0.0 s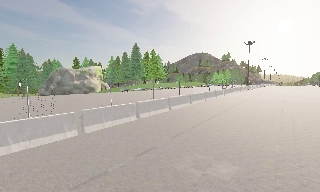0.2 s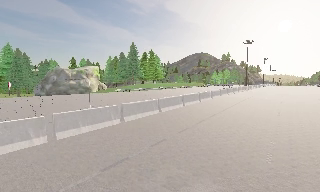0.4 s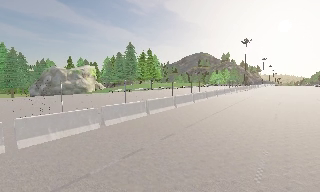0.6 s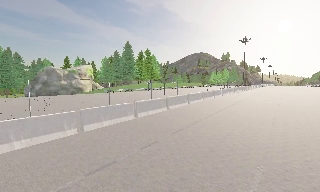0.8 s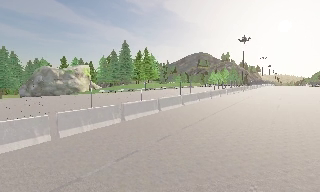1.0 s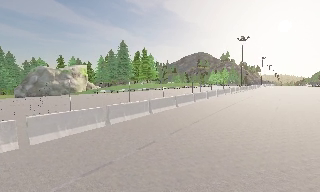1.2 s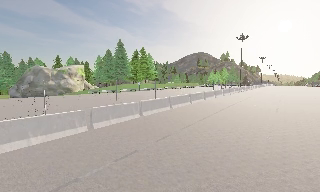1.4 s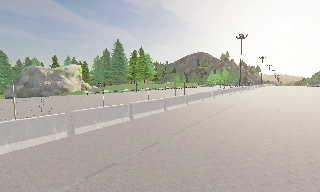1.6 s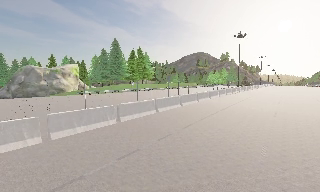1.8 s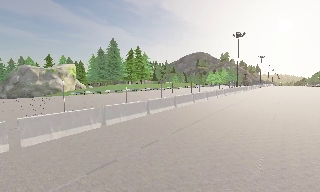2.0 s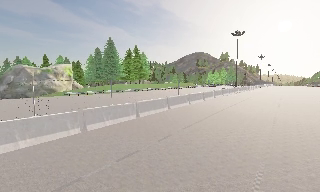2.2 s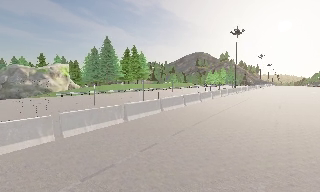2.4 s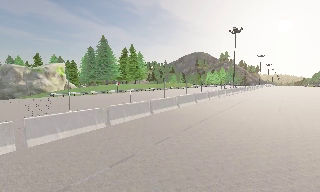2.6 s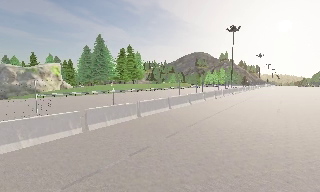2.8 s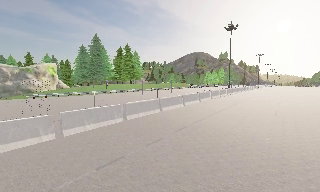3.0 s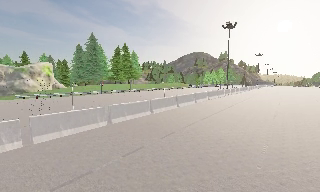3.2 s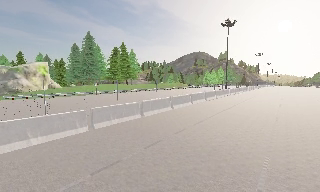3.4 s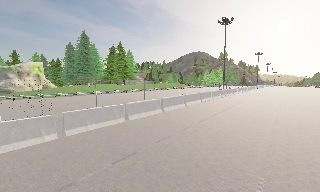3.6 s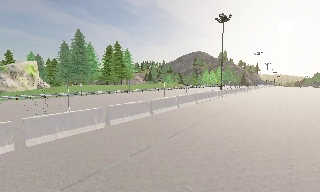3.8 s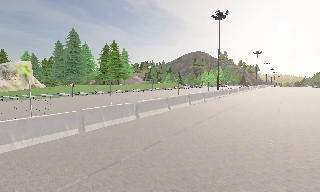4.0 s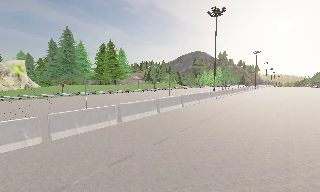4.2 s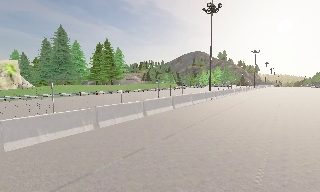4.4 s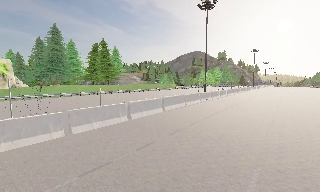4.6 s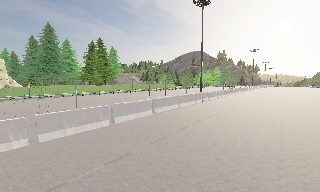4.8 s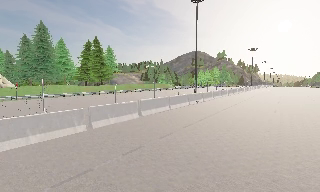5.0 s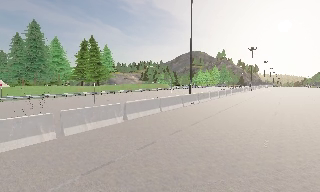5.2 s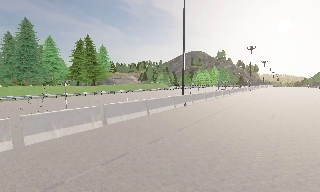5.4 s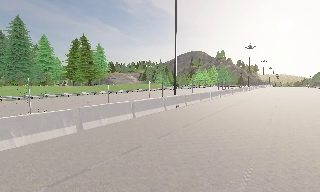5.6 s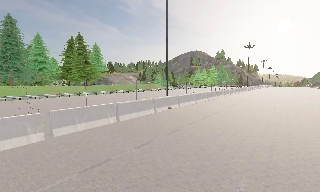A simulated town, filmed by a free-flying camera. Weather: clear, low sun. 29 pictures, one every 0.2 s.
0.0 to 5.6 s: The camera travels forward and to its right, about 35 m, so what stands in front looms larger.
The film runs forward here.
